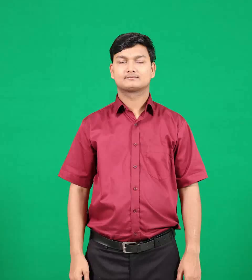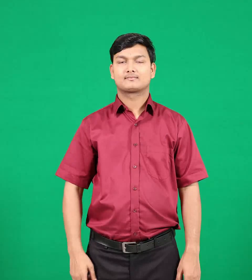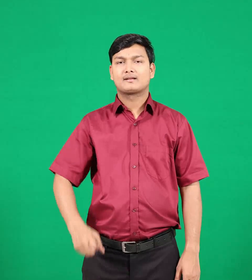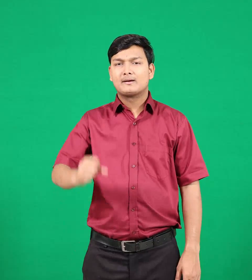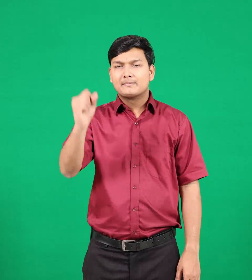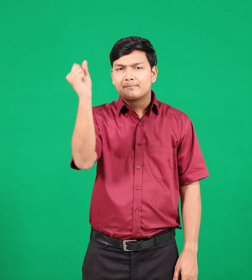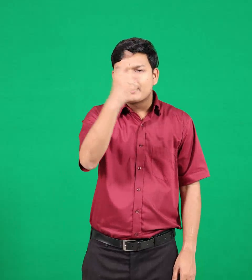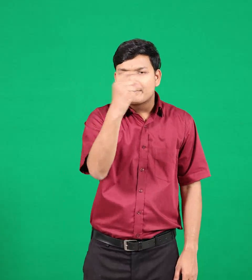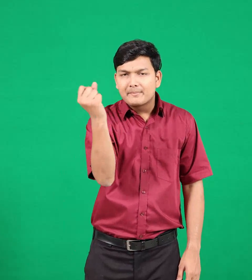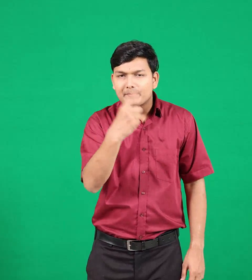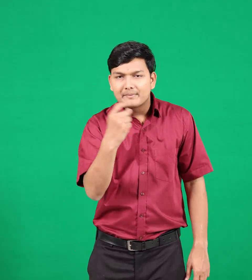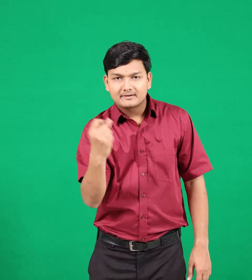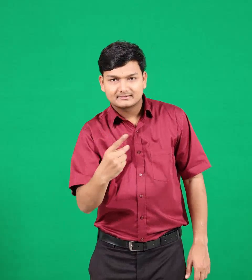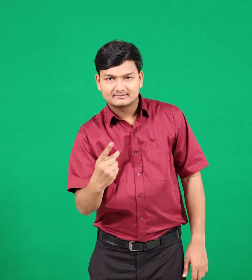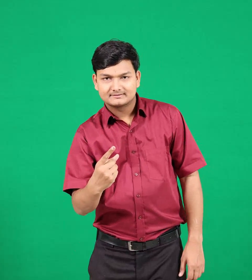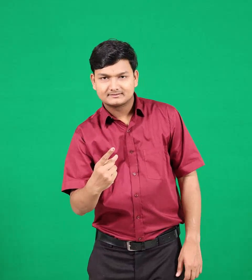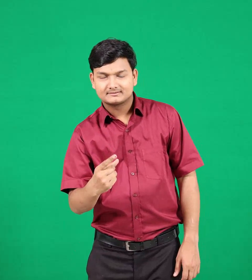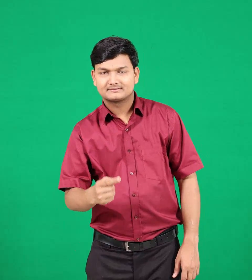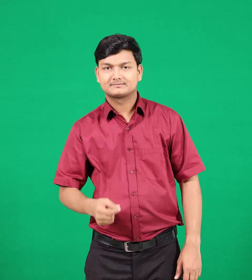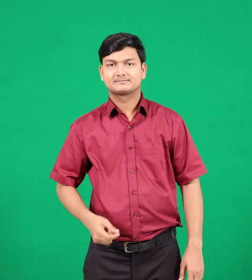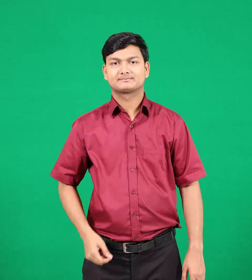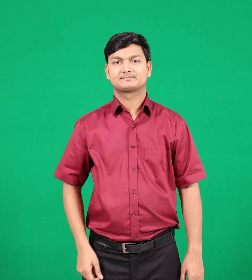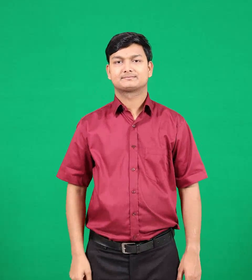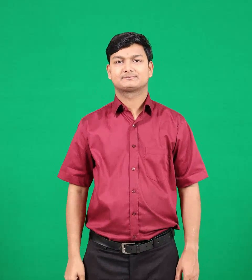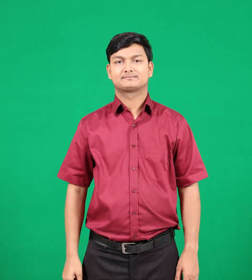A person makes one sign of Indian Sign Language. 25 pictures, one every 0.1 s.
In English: months
